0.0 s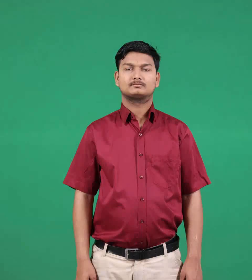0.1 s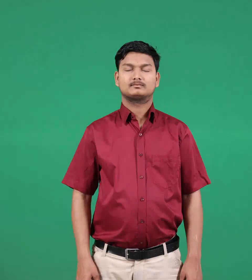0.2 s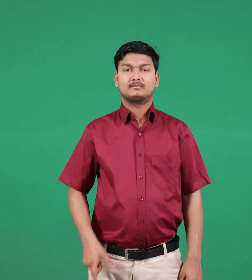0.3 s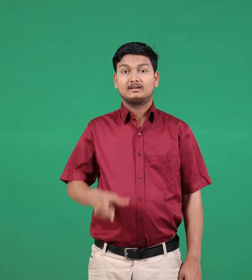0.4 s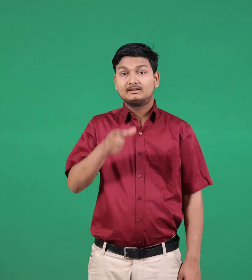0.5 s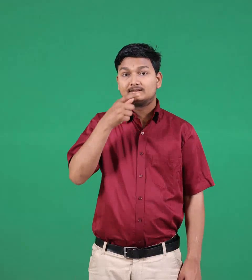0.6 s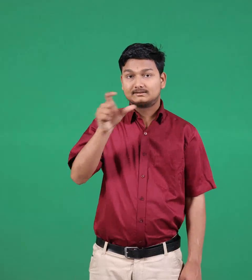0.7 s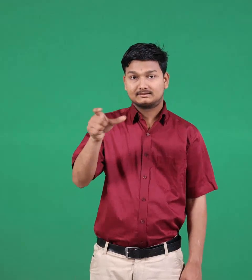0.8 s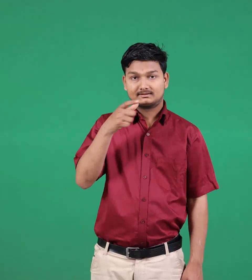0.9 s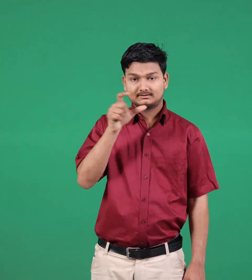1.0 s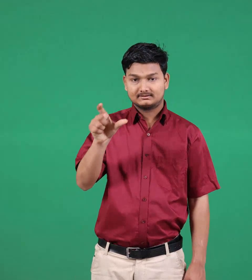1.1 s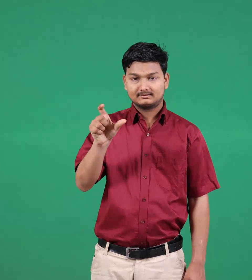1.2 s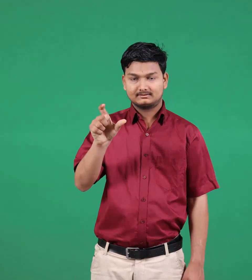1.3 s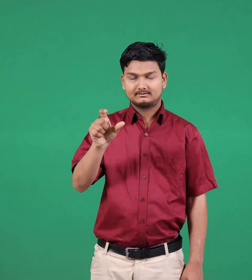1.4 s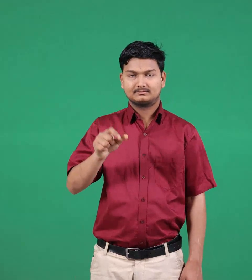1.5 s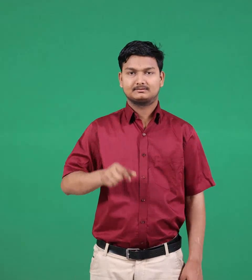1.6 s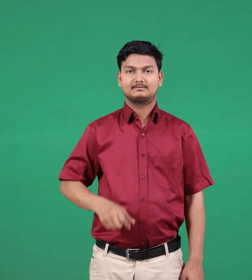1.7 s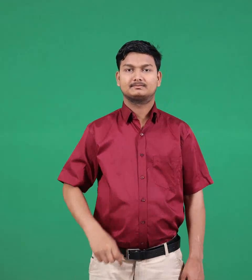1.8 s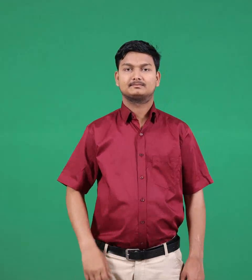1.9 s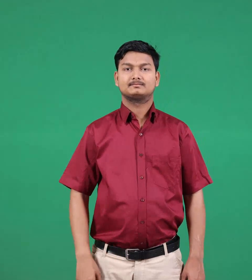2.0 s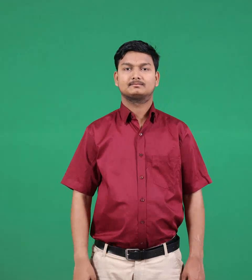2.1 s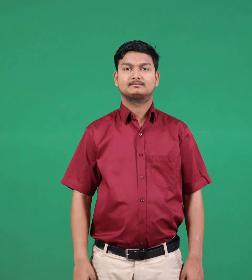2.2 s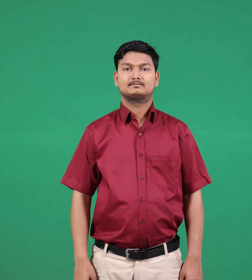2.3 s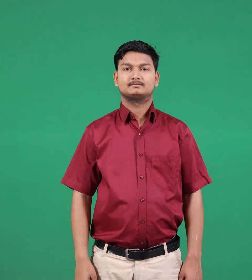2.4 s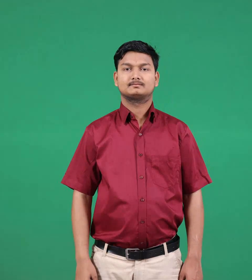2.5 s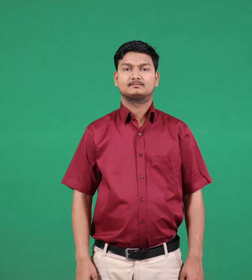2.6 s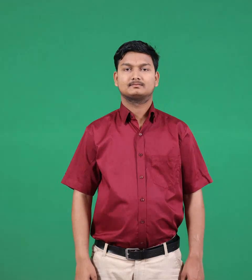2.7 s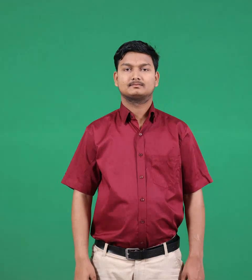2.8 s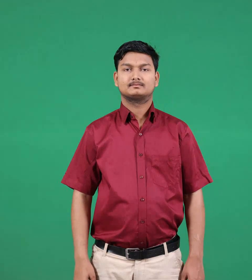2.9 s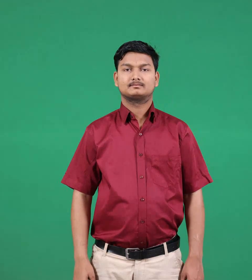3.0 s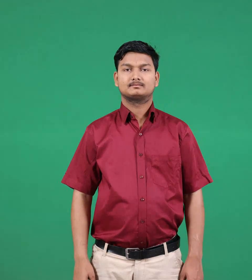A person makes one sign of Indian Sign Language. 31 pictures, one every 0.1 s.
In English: complain
